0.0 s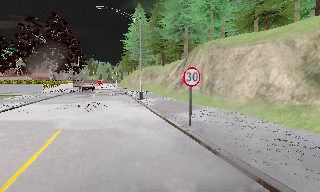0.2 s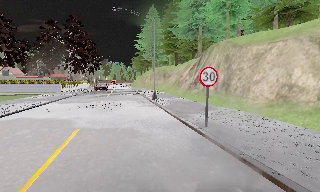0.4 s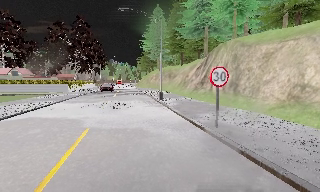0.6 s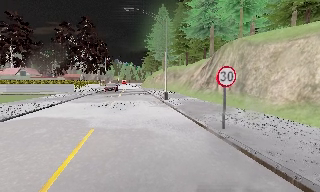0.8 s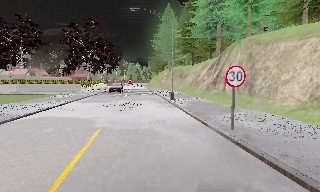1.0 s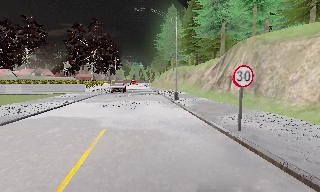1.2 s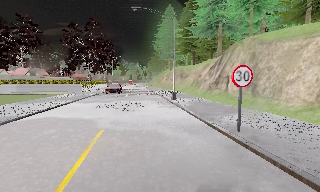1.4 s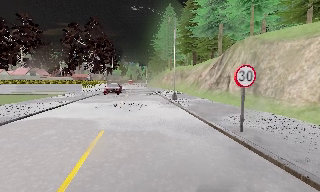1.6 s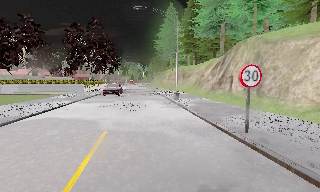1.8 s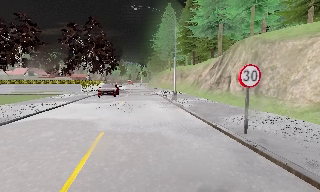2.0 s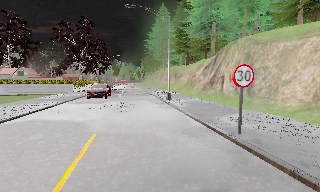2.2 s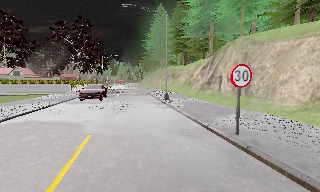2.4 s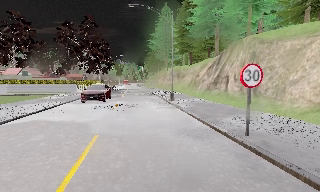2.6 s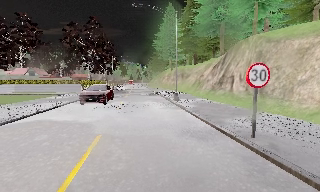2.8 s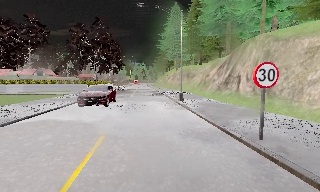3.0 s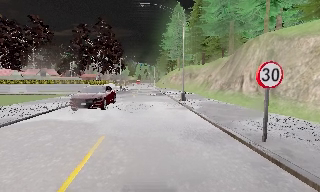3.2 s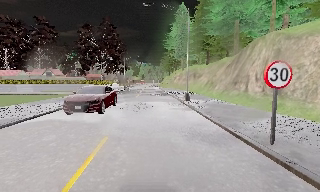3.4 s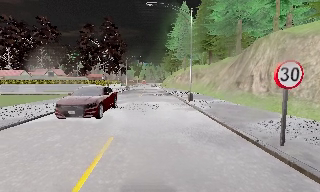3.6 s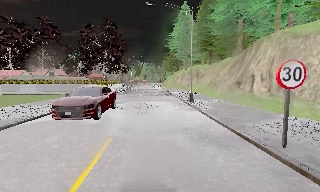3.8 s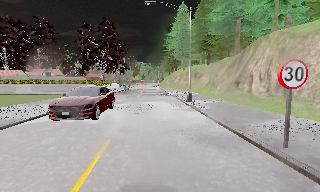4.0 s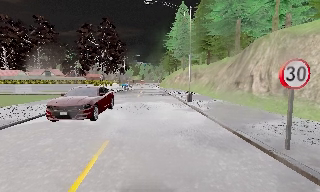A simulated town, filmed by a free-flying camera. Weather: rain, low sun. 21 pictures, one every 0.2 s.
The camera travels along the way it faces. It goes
forward.
0.0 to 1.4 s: The camera travels to its left and forward, about 0.5 m, so close, fixed things drift to the right.
1.4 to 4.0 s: The camera travels forward, about 1 m, so what stands in front looms larger.
The film runs forward here.
